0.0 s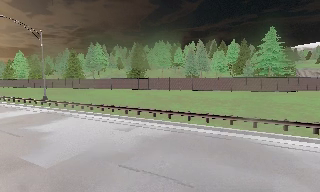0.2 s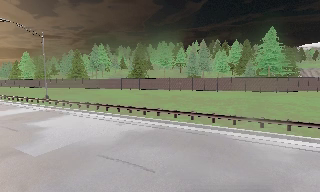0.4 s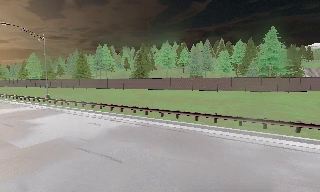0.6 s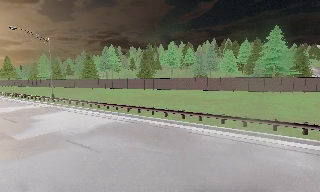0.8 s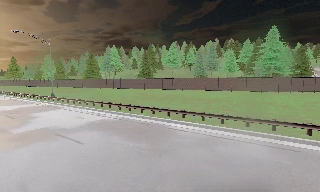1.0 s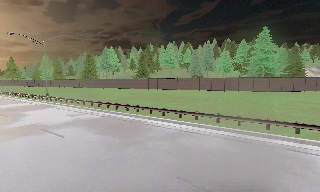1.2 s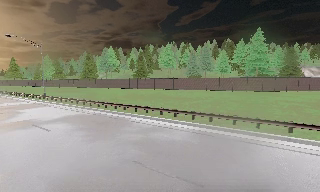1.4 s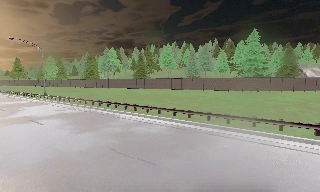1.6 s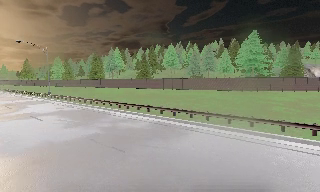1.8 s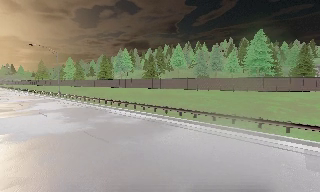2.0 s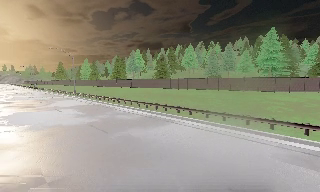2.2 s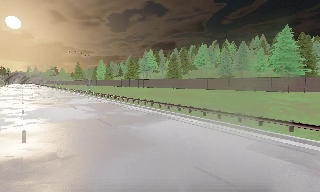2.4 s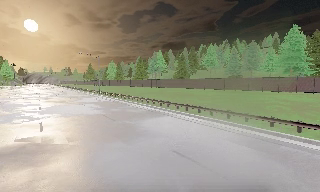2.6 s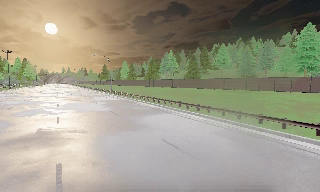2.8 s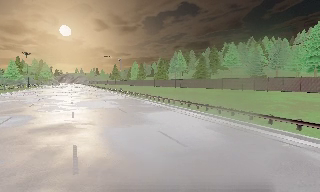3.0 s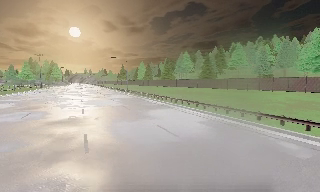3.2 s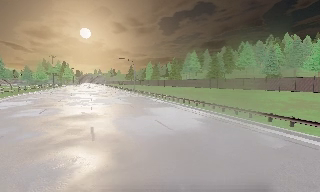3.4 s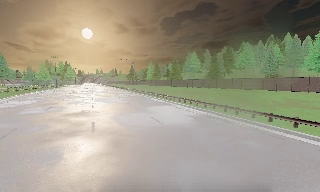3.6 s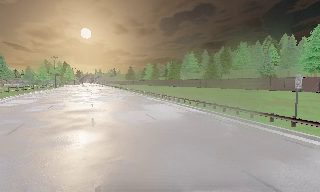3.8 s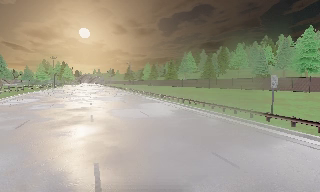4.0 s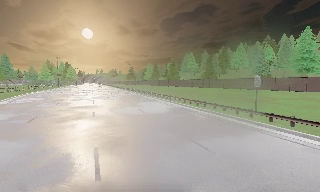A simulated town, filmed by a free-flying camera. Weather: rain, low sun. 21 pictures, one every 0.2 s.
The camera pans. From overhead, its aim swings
counterclockwise.
0.0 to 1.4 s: The camera travels to its right and backward, about 9 m, so close, fixed things drift to the left.
1.4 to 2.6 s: The camera pans to its left, which is counterclockwise from overhead, by about 25 degrees. It travels to its right and backward, about 8 m.
2.6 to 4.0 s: The camera travels backward and to its right, about 8 m, so what stands in front gets smaller.
The film runs backward here.
